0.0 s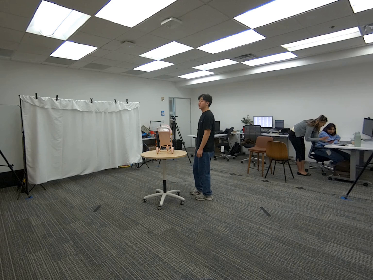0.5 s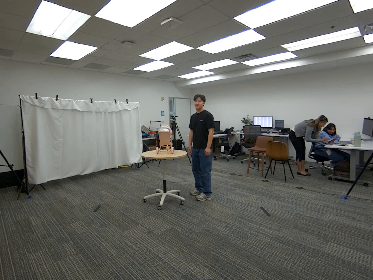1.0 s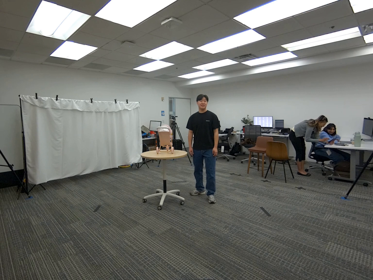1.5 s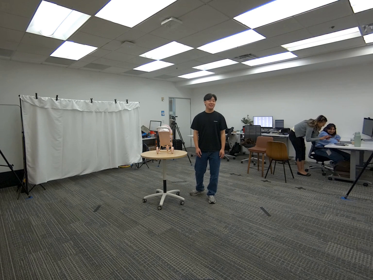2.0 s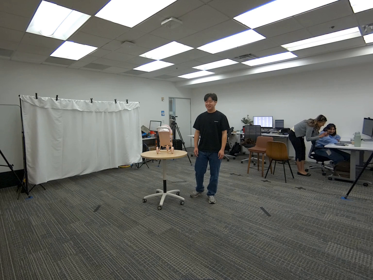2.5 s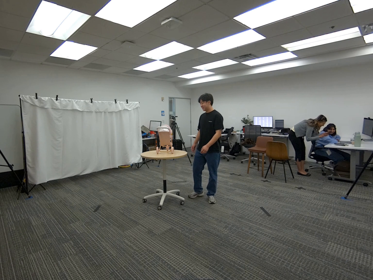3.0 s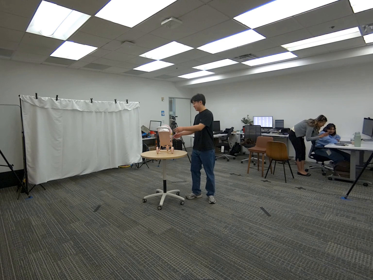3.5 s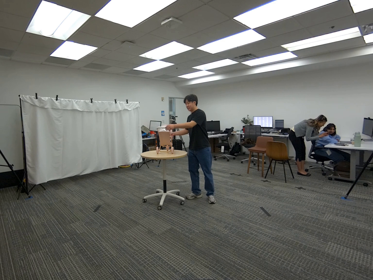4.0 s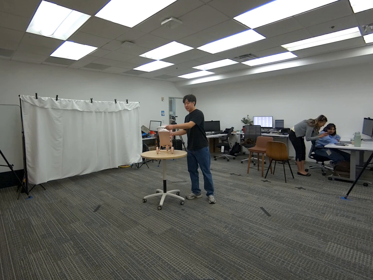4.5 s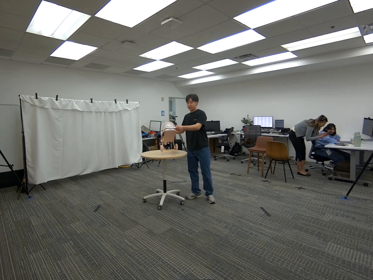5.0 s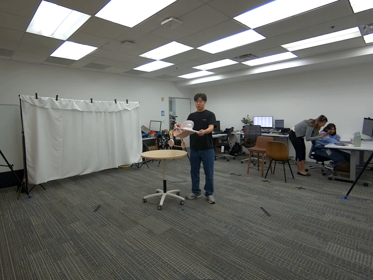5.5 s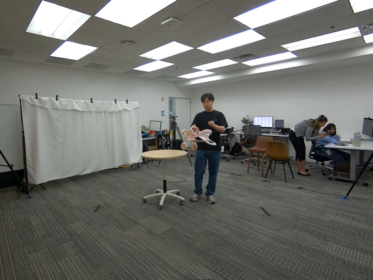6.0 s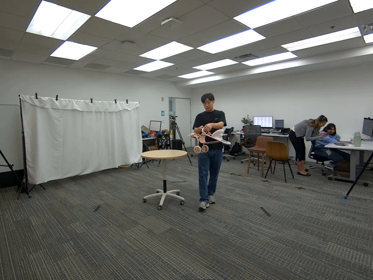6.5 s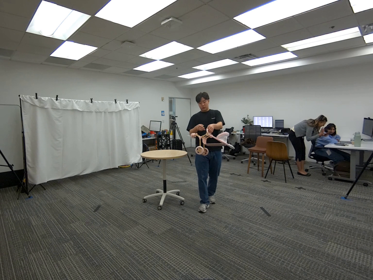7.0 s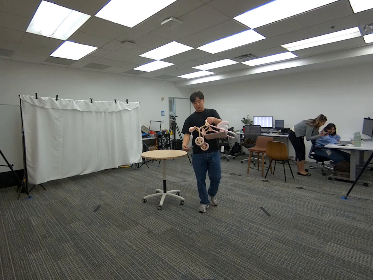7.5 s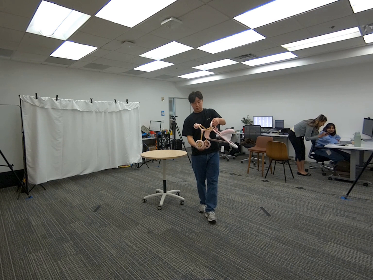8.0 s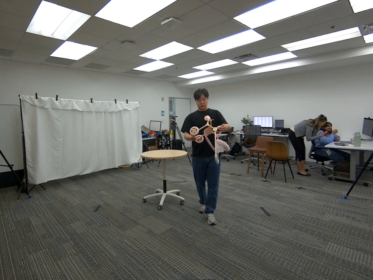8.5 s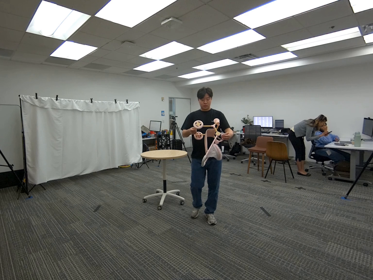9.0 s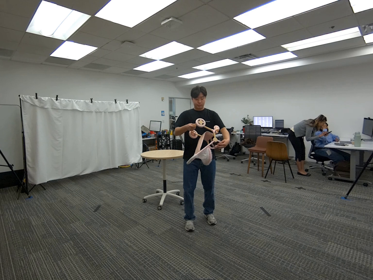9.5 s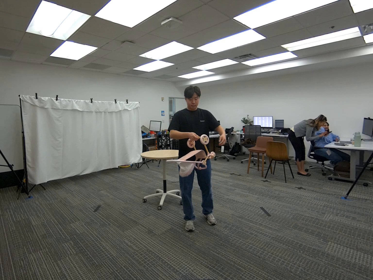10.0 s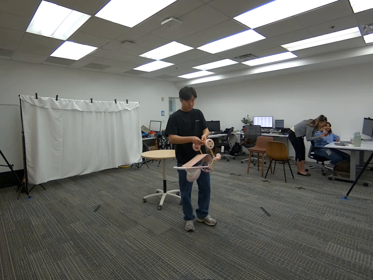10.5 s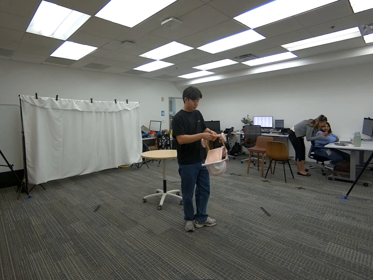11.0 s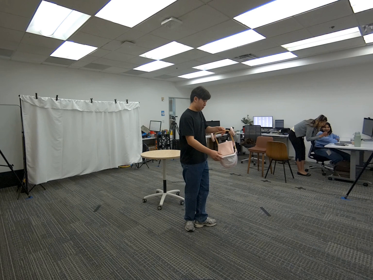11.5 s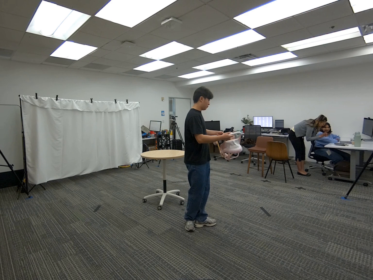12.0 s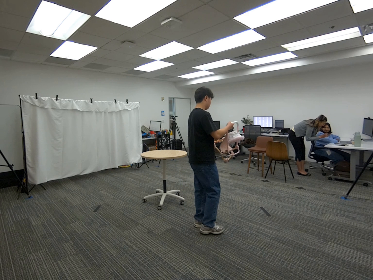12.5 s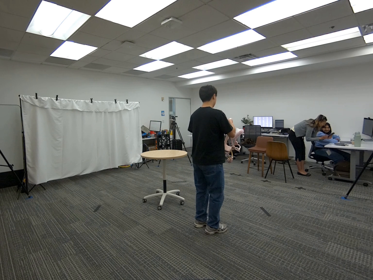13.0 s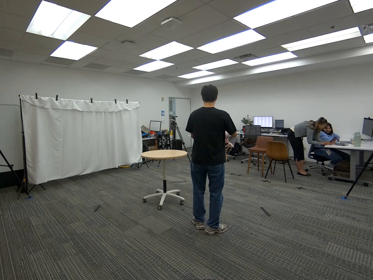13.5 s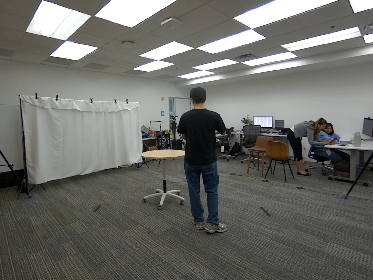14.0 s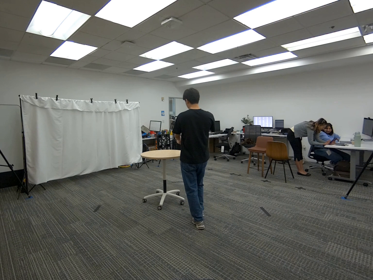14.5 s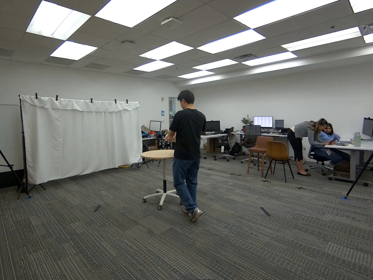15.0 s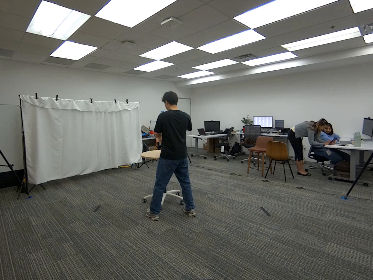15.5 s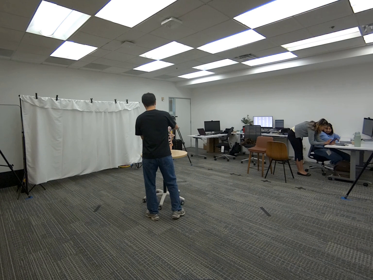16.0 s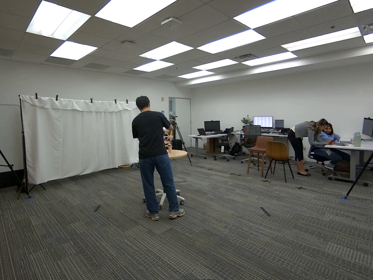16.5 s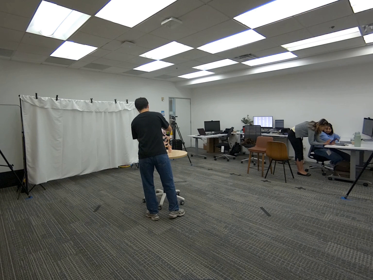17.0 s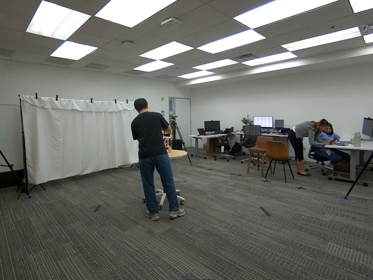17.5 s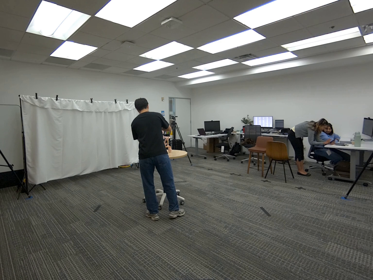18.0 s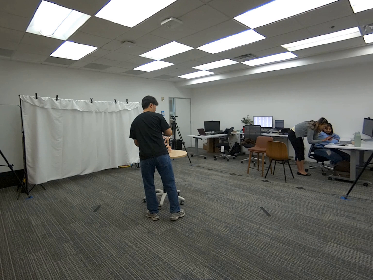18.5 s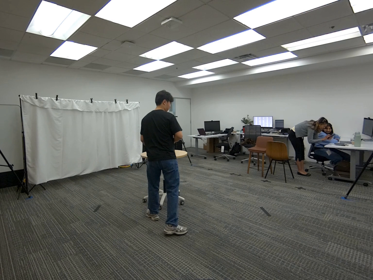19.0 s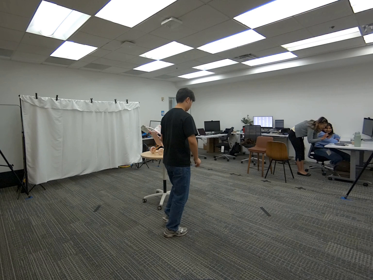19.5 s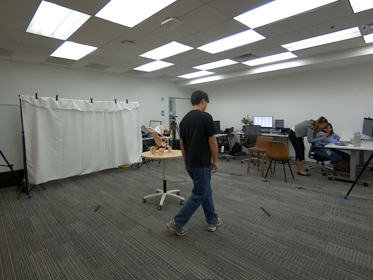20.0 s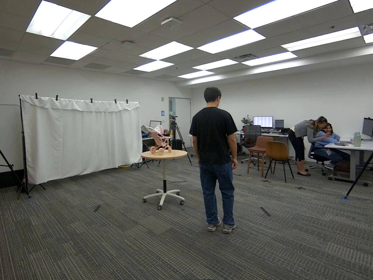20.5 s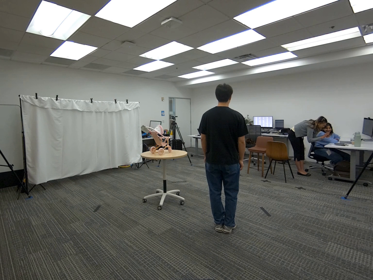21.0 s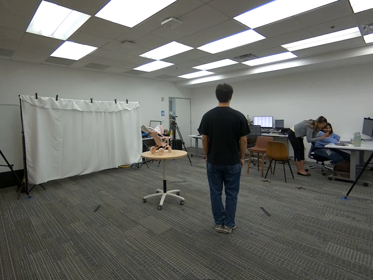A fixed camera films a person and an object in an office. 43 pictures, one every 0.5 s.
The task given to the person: Walk over to the toy stroller on the round table and pick up using both hands. Rotate the stroller midair while walking around the table within the bounding area. Place back on table when finished.
